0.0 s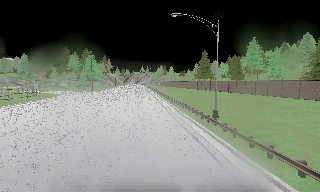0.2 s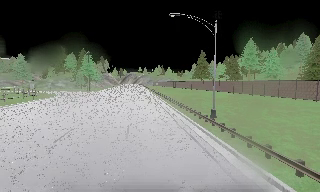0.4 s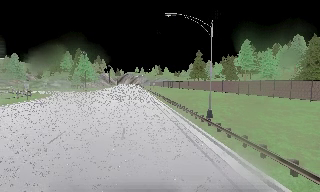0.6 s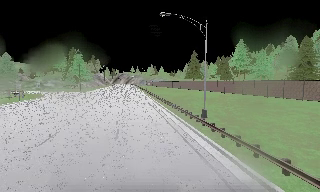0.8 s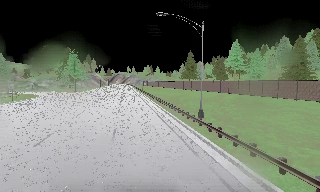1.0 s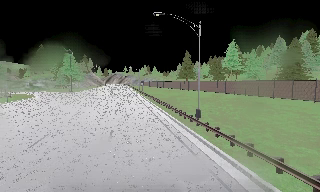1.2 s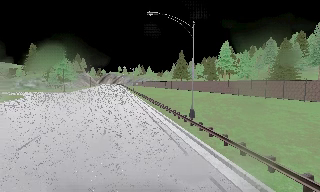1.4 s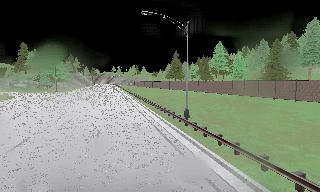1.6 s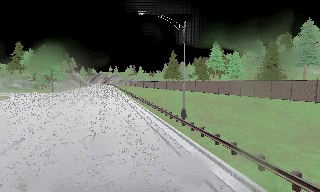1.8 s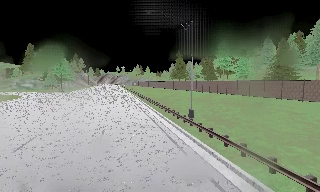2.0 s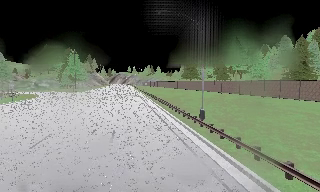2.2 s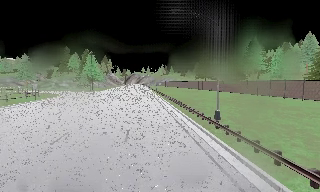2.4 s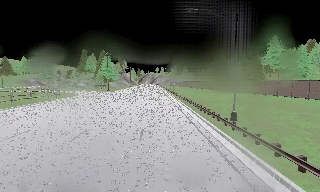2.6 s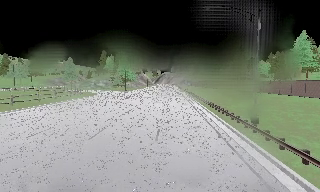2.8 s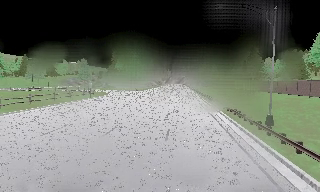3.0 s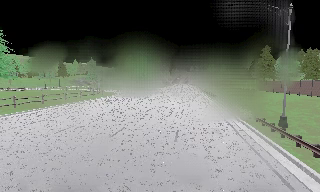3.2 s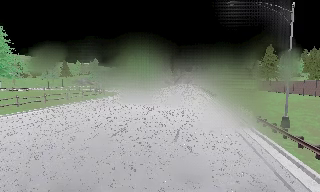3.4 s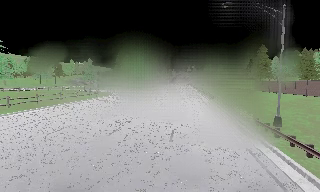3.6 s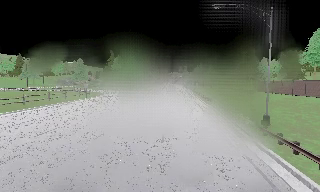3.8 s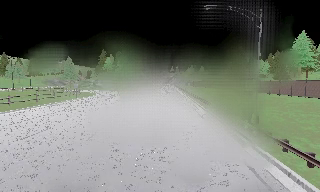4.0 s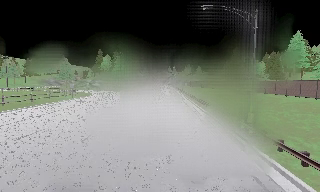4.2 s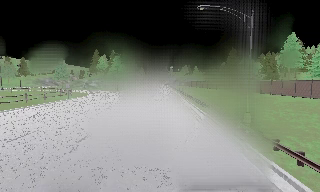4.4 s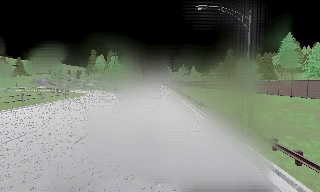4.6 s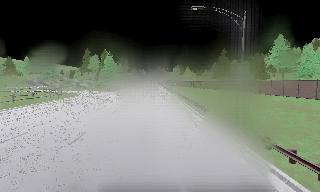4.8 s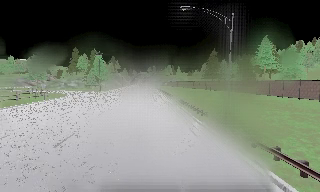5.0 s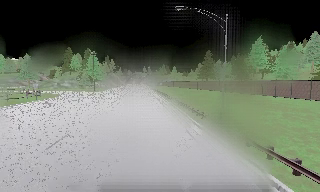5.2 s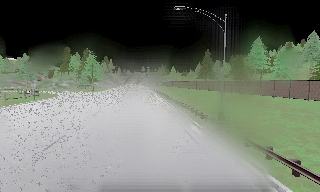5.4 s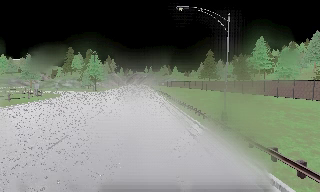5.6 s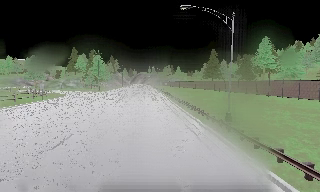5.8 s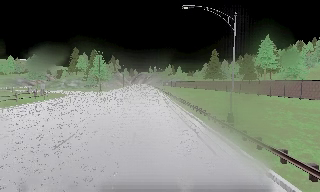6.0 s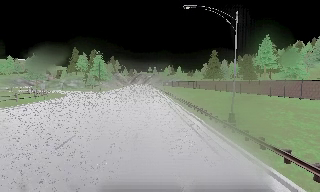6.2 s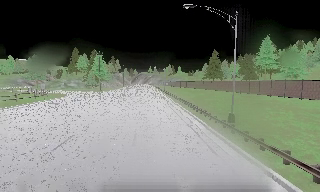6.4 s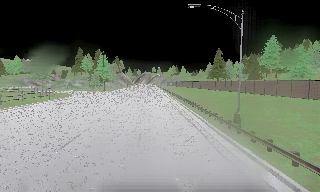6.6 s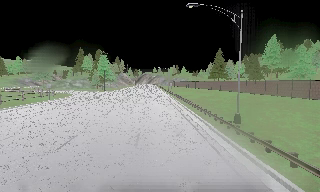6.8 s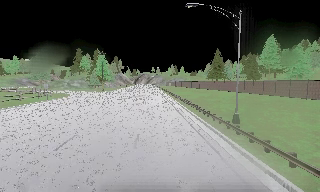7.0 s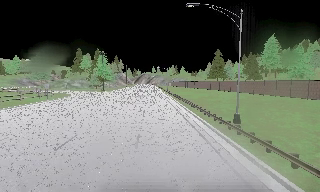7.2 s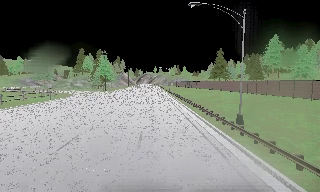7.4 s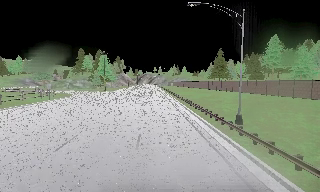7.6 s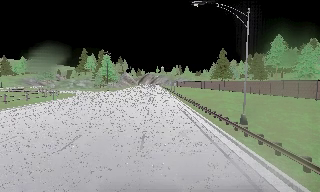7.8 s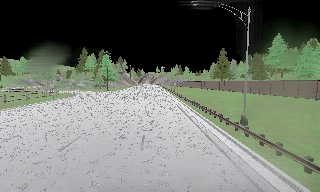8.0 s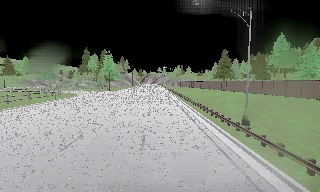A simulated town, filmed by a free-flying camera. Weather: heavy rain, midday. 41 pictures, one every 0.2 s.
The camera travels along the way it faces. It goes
forward.
0.0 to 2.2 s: The camera shifts only a little, or ends up much as it began.
2.2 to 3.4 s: The scene slides to the right, as the camera pans about 15 degrees to its left.
3.4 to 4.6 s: The camera swings to its right by about 10 degrees, and the scene slides to the left.
4.6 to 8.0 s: The camera travels forward, about 0.5 m, so what stands in front looms larger.
The film runs forward here.
